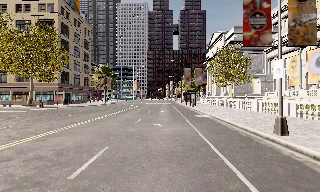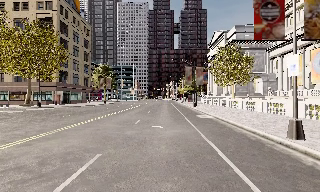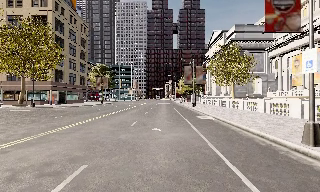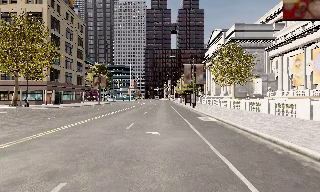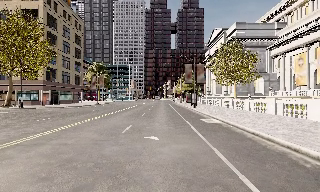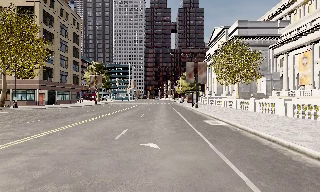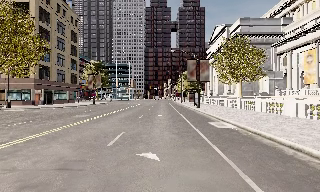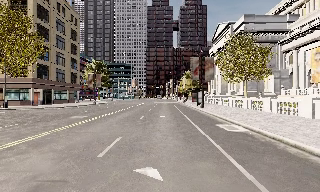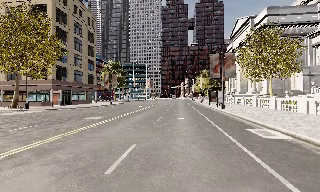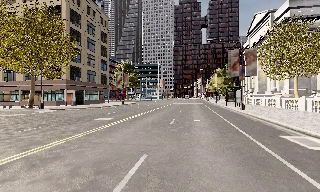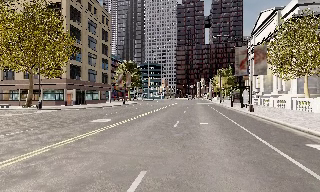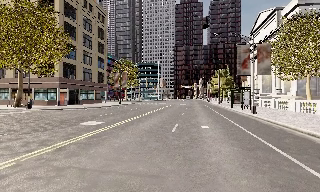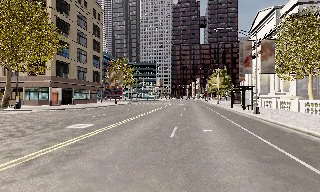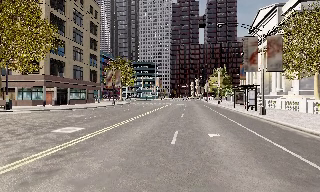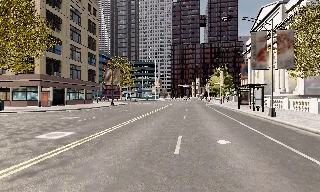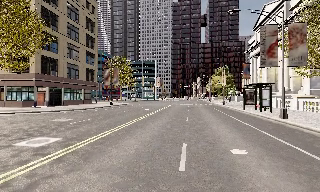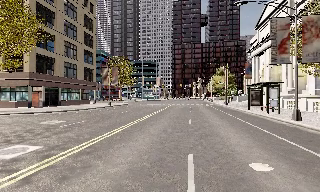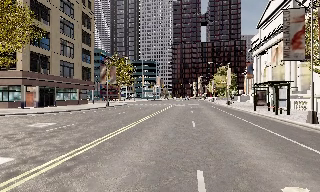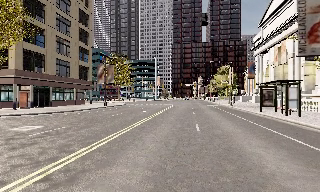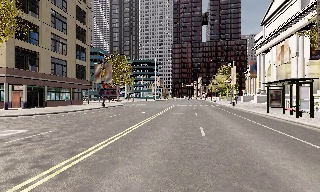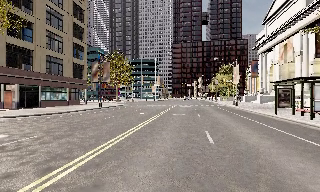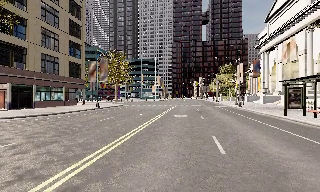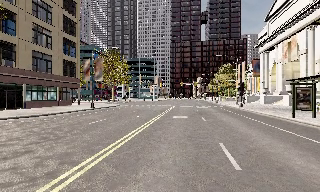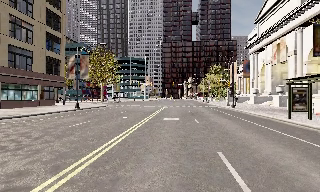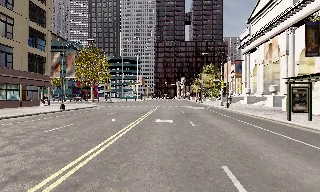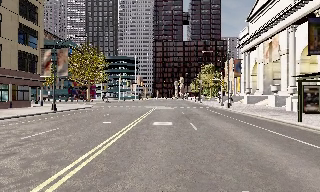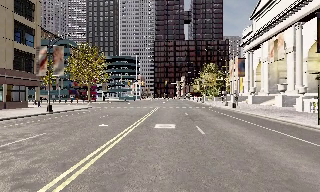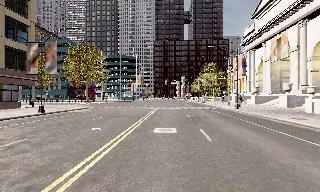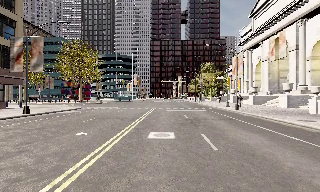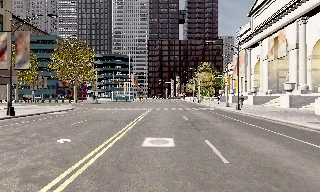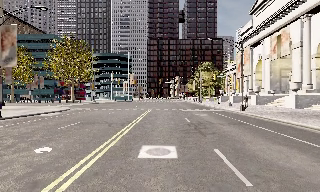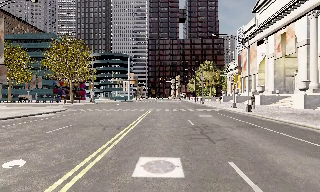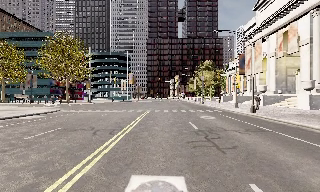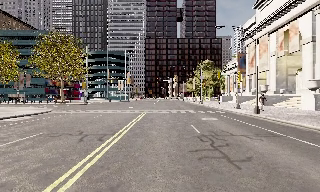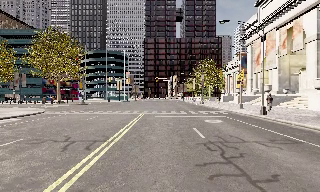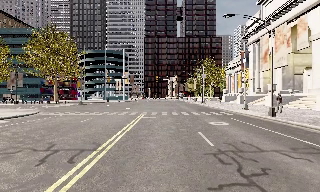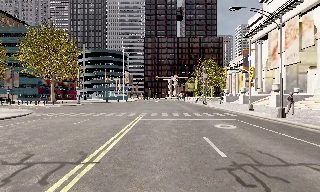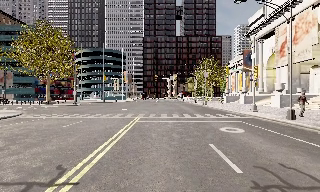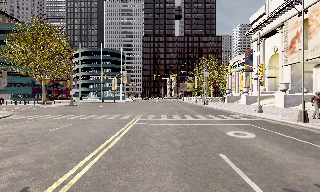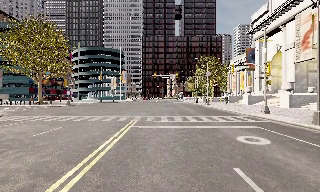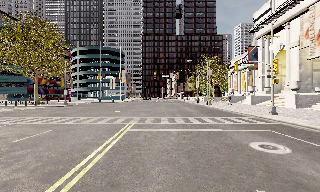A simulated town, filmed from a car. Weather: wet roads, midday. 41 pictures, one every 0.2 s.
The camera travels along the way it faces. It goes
forward.
0.0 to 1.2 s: The camera travels forward, about 5 m, so what stands in front looms larger.
1.2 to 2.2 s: The camera pans to its left, which is counterclockwise from overhead, by about 10 degrees. It travels forward, about 5 m, so what stands in front looms larger.
2.2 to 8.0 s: The scene slides to the left, as the camera pans about 10 degrees to its right. It travels forward, about 30 m, so what stands in front looms larger.
The film runs forward here.
